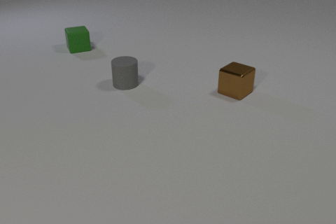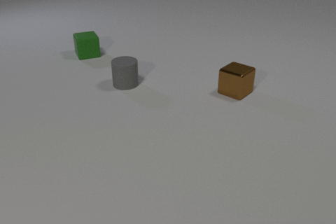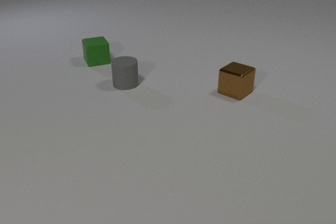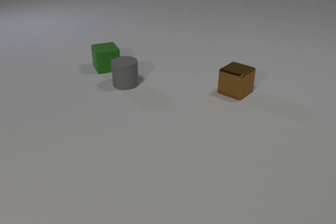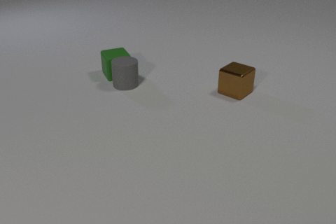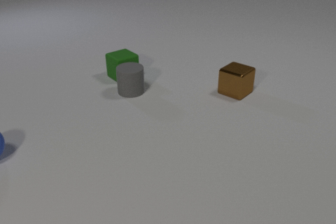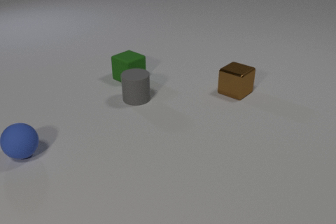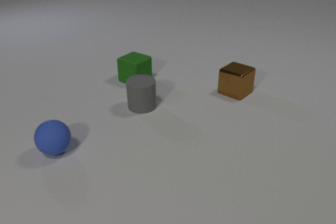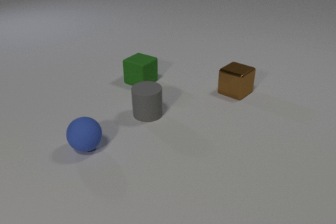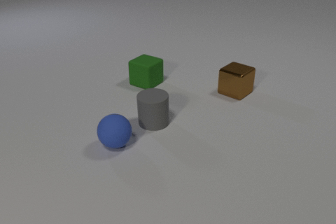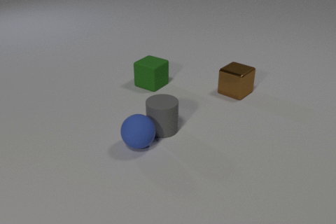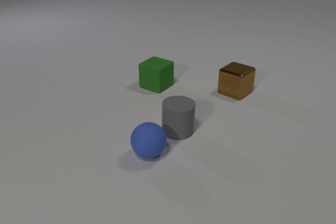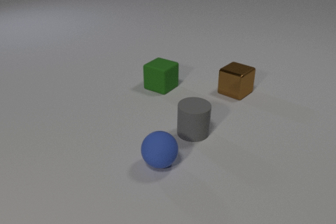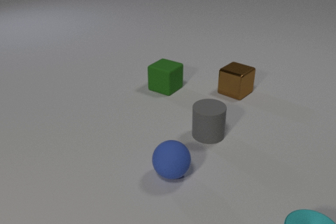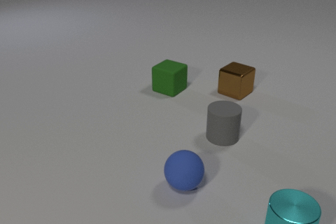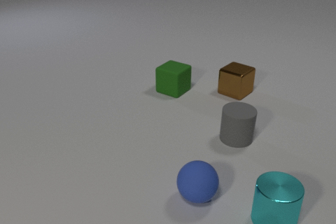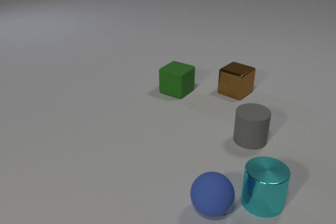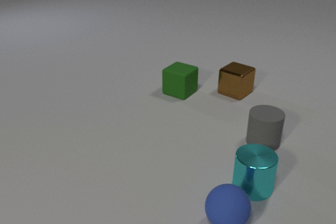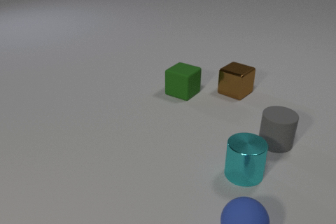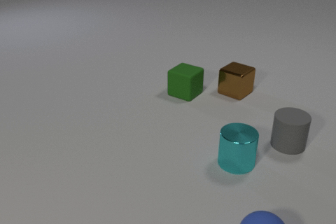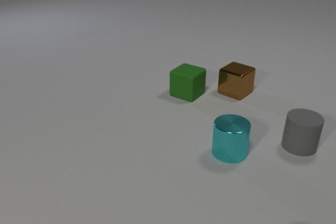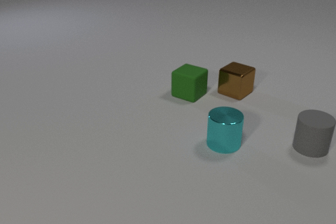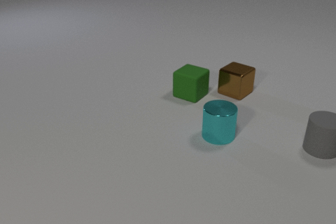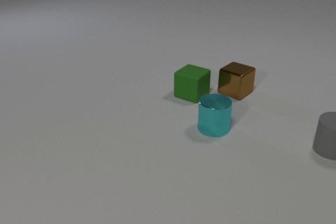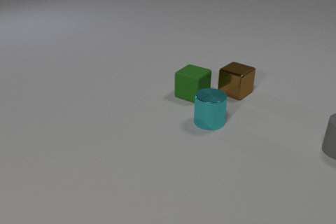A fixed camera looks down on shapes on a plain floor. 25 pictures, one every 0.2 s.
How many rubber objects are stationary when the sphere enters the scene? 0.
How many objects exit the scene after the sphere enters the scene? 1.
Are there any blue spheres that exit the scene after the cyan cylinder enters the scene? yes.
0.0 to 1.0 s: The green rubber cube slides toward the camera and to the right. The gray rubber cylinder slides toward the camera. The green rubber cube and the gray rubber cylinder collide.
1.0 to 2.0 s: The green rubber cube slides to the right and toward the camera. The gray rubber cylinder slides toward the camera and to the right. The blue rubber sphere rolls to the right. The gray rubber cylinder and the blue rubber sphere collide.
2.0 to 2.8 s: The green rubber cube slides to the right and toward the camera. The gray rubber cylinder slides to the right. The blue rubber sphere rolls toward the camera and to the right. The cyan metal cylinder comes in at the bottom edge, slides away from the camera and to the left.
2.8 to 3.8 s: The green rubber cube slides to the right and toward the camera. The gray rubber cylinder slides to the right. The blue rubber sphere rolls toward the camera and to the right. The cyan metal cylinder slides away from the camera and to the left.
3.8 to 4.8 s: The green rubber cube slides to the right. The gray rubber cylinder slides to the right. The blue rubber sphere rolls to the right and toward the camera, leaves at the bottom edge. The cyan metal cylinder slides away from the camera and to the left.
